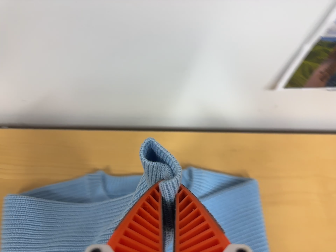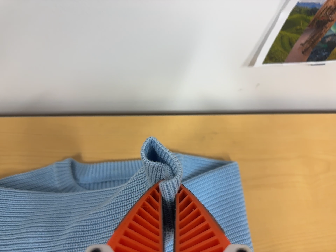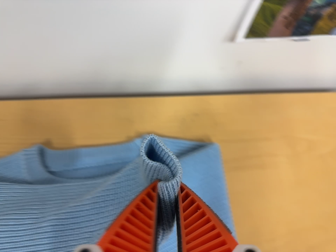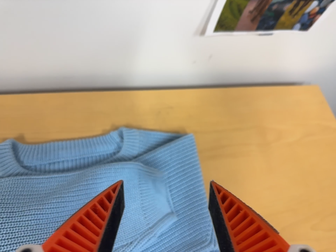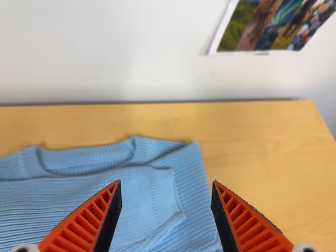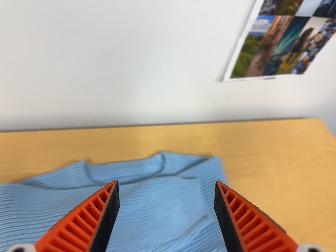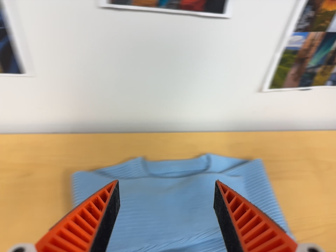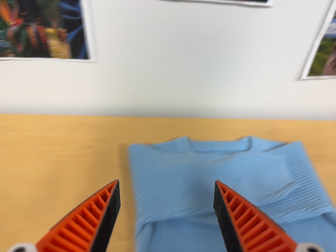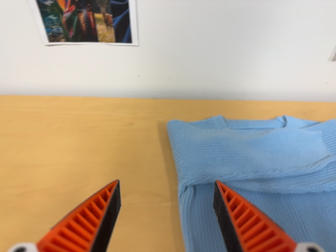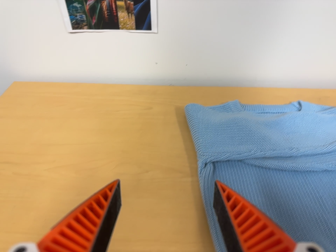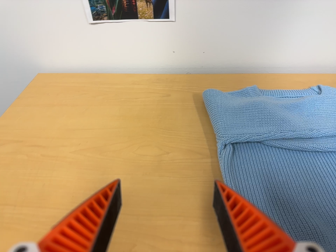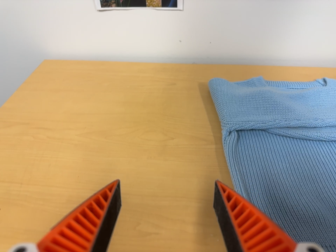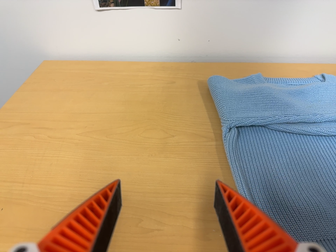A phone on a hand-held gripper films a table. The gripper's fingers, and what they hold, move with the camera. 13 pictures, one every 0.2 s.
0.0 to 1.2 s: The camera travels backward and toward the bottom of its view, about 18 cm, so what stands in front gets smaller. Its aim tips toward the top of its view by about 15 degrees.
1.2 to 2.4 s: The camera pans to its left by about 15 degrees. It travels toward the bottom of its view, to its left and backward, about 30 cm, so close, fixed things drift upward.
The film runs forward here.
